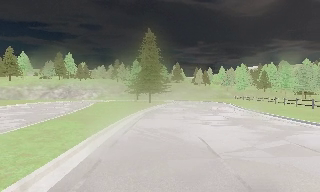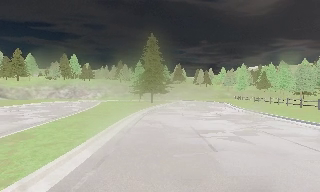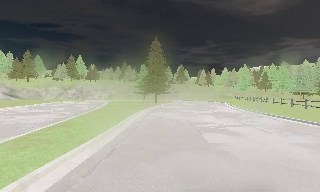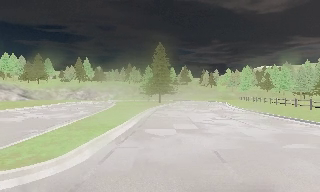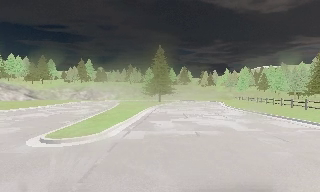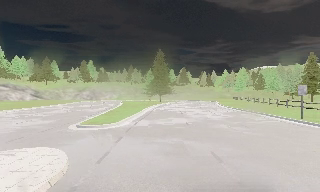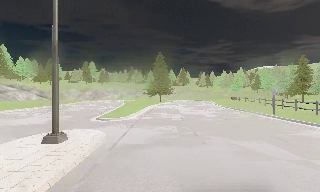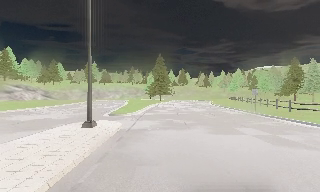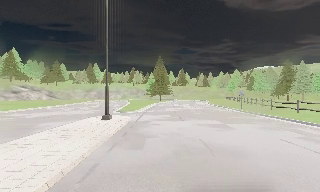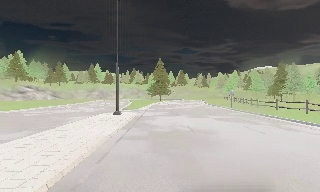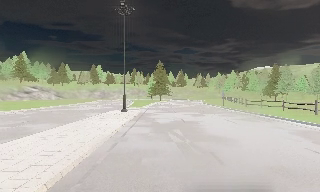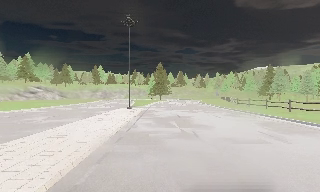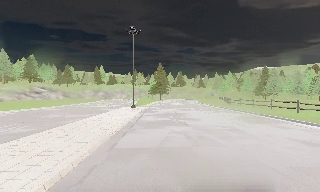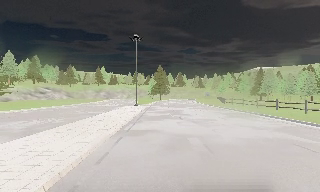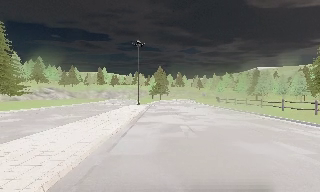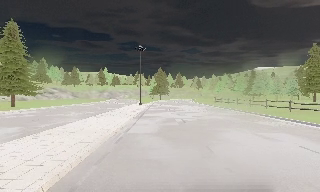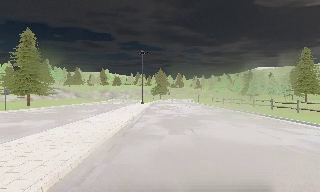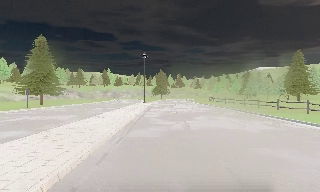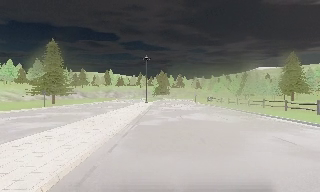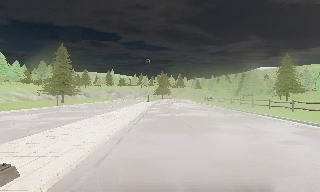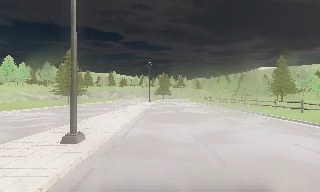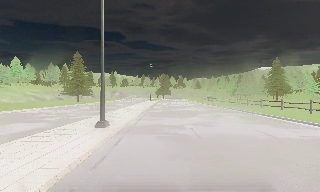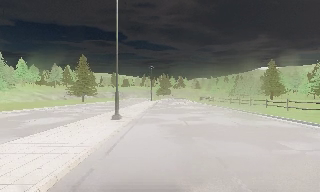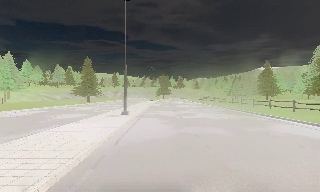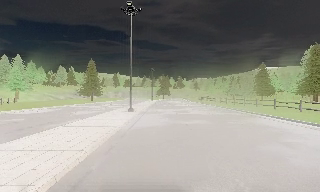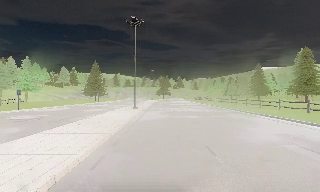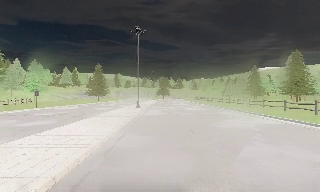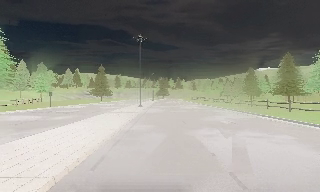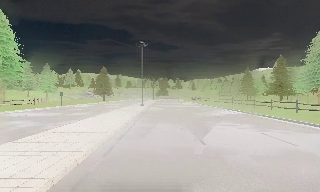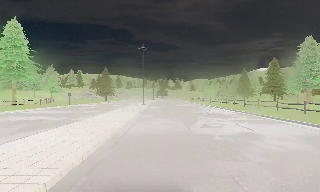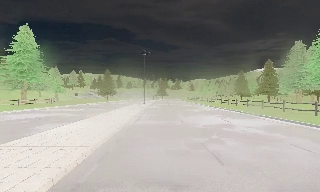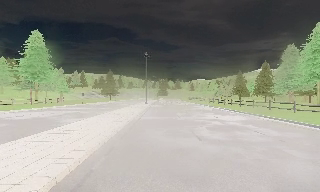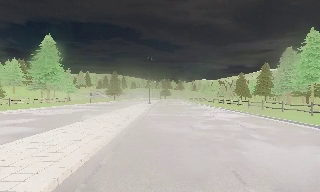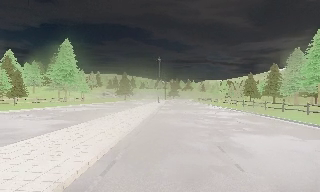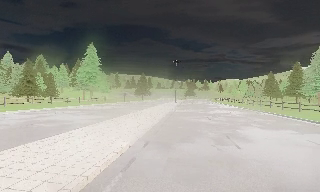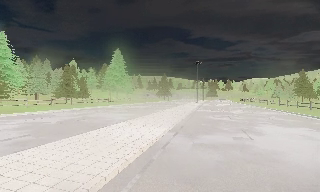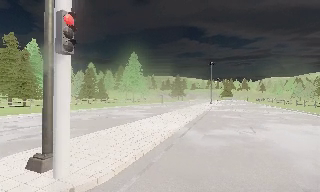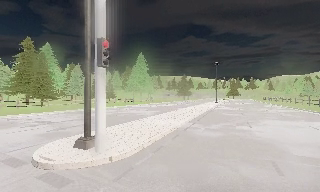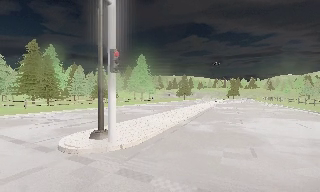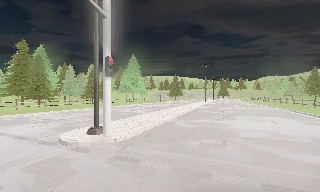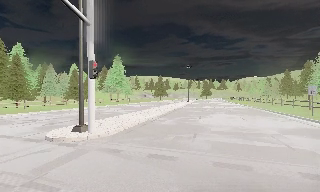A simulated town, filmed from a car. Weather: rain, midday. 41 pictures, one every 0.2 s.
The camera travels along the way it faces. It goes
backward.
0.0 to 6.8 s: The camera swings to its left by about 15 degrees, and the scene slides to the right. It travels backward, about 95 m, so what stands in front gets smaller.
6.8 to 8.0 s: The camera travels backward, about 8 m, so what stands in front gets smaller. It loses speed.
The film runs backward here.
